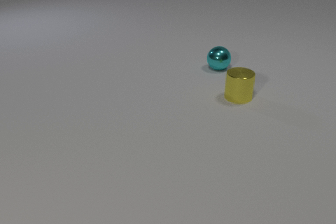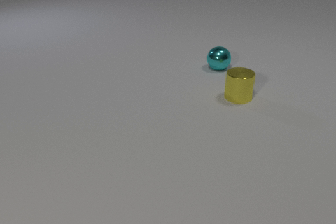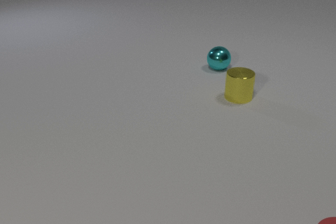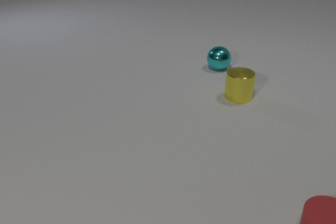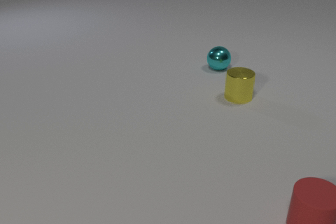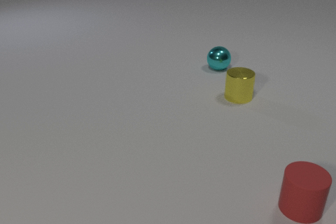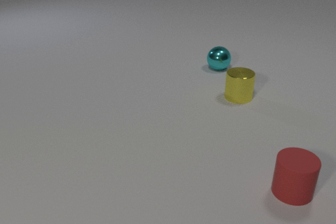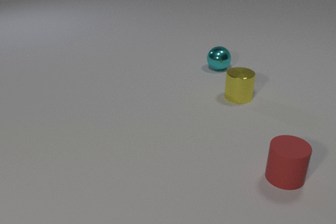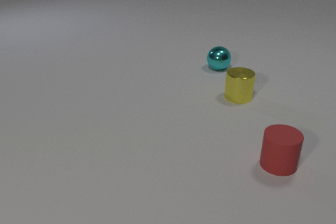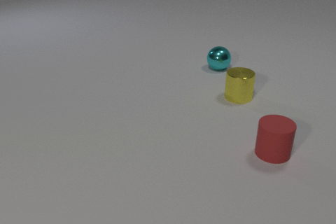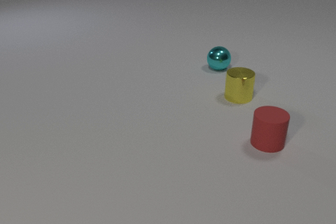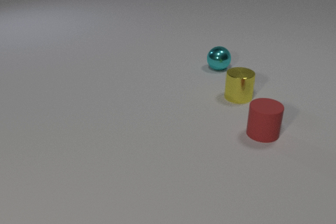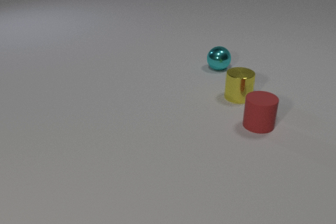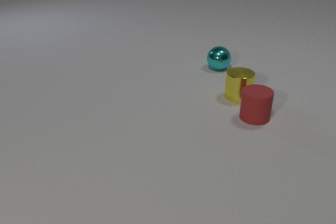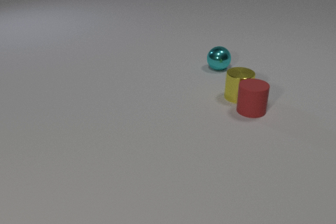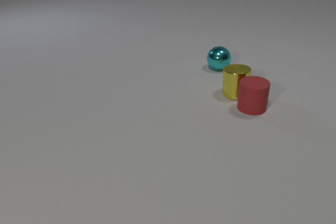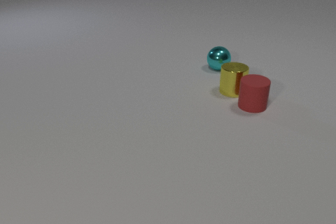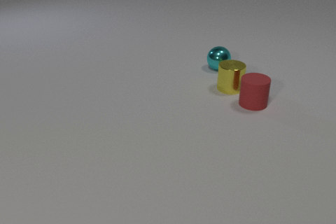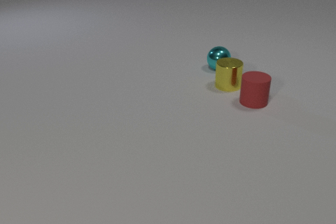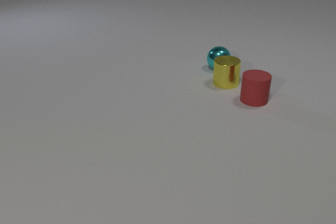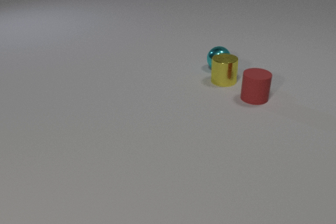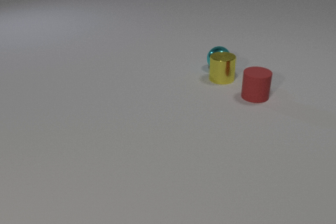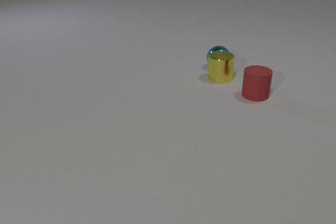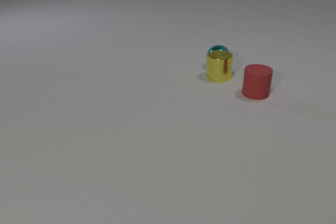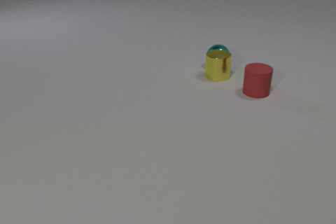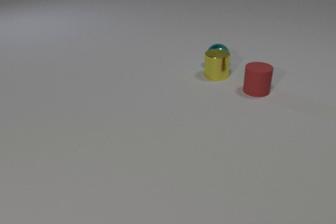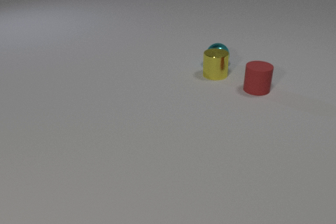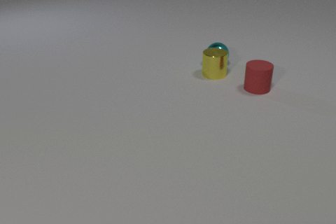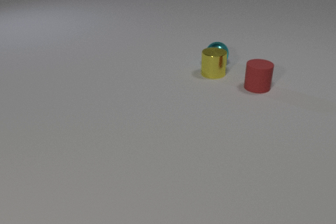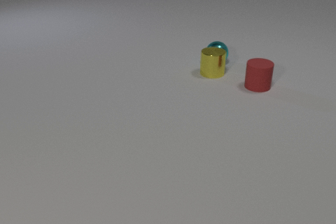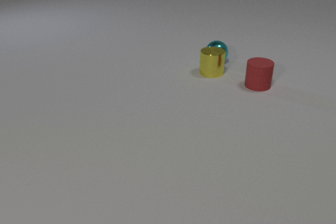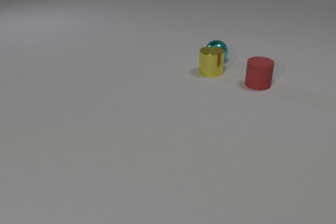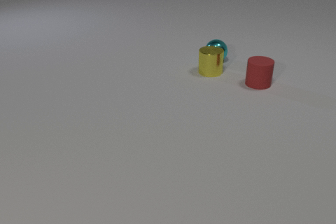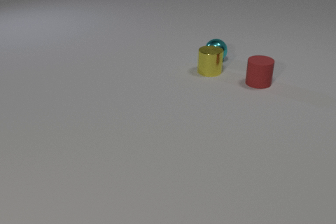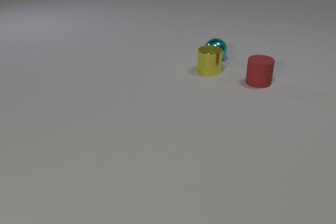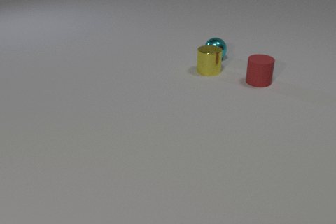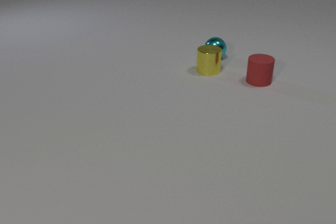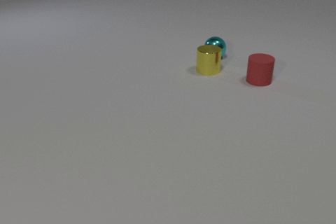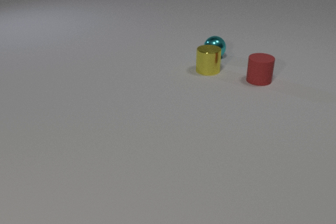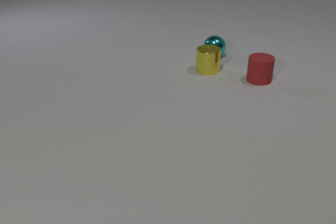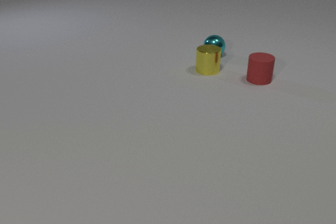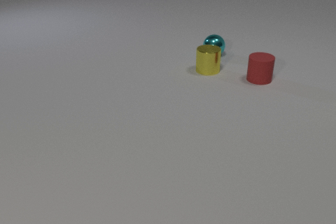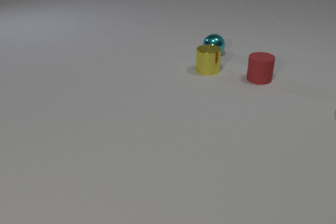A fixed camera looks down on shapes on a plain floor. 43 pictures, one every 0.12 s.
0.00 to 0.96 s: The red rubber cylinder comes in at the bottom edge, slides away from the camera and to the left.
0.96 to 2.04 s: The red rubber cylinder slides away from the camera. The yellow metal cylinder slides away from the camera and to the left. The red rubber cylinder and the yellow metal cylinder collide.
2.04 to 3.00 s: The red rubber cylinder slides away from the camera. The yellow metal cylinder slides away from the camera and to the left. The cyan metal sphere rolls away from the camera. The yellow metal cylinder and the cyan metal sphere collide.
3.00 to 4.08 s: The red rubber cylinder slides away from the camera. The yellow metal cylinder slides away from the camera and to the left. The cyan metal sphere rolls away from the camera.
4.08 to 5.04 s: The red rubber cylinder slides away from the camera. The cyan metal sphere rolls away from the camera.
How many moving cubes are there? 0.
What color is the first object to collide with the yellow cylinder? red.
How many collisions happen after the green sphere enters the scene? 0.
